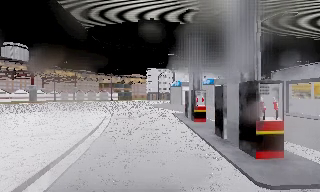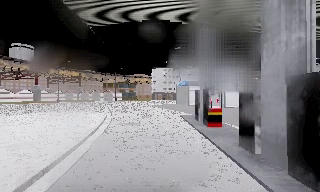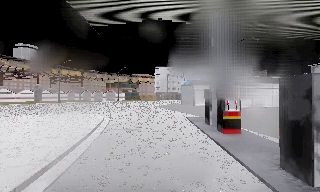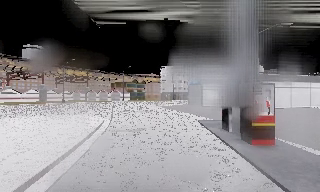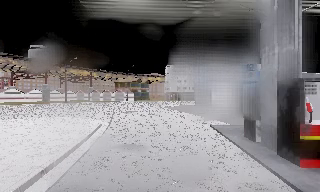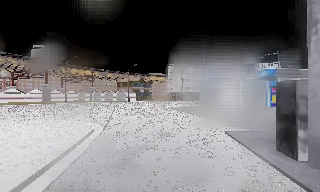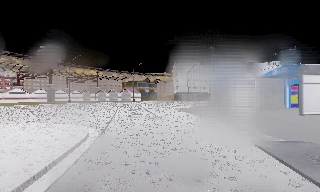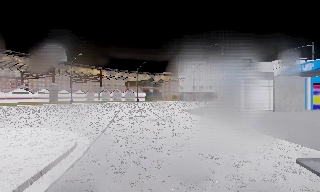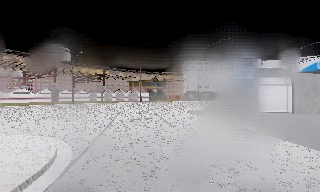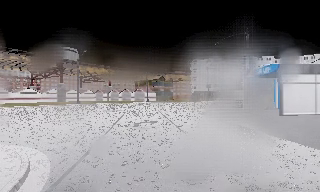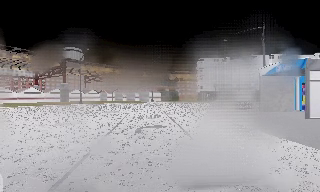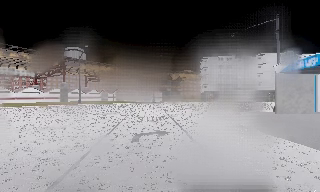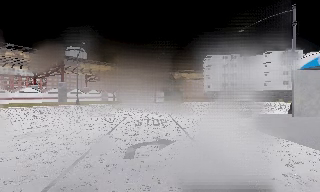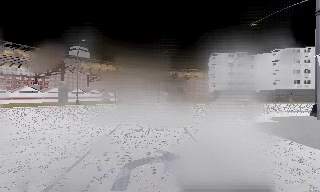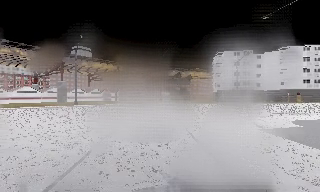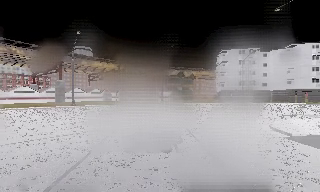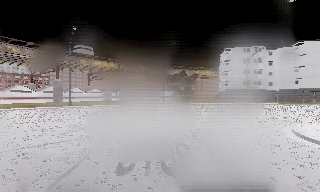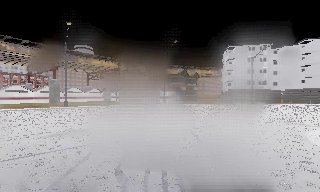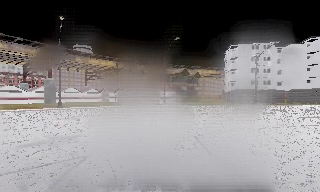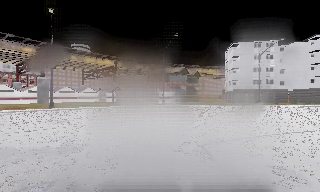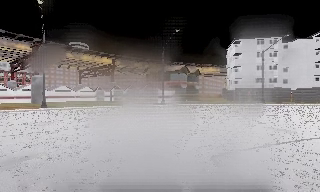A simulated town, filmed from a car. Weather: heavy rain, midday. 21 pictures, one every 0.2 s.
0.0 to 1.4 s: The camera swings to its left by about 10 degrees, and the scene slides to the right. It travels forward, about 12 m, so what stands in front looms larger.
1.4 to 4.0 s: The camera travels forward, about 20 m, so what stands in front looms larger.
The film runs forward here.
